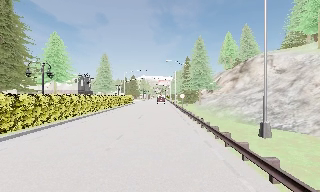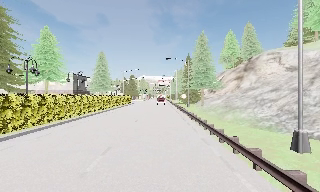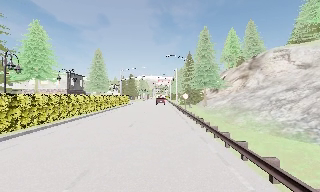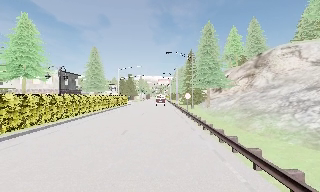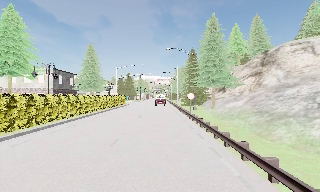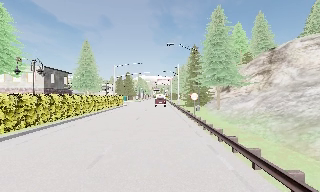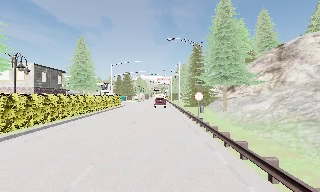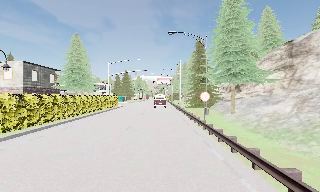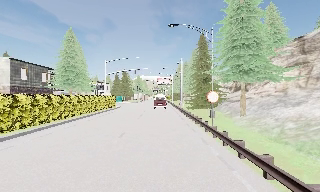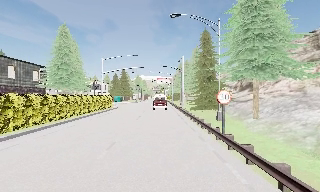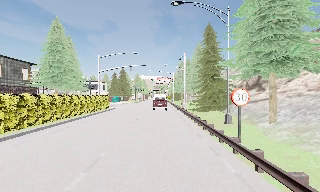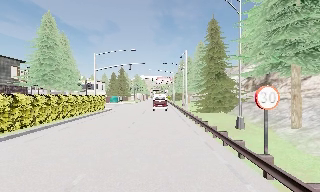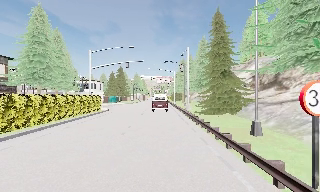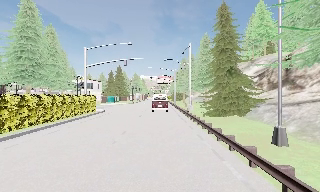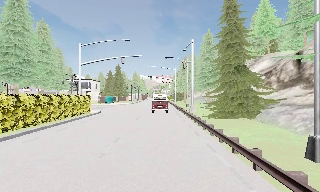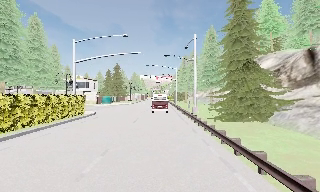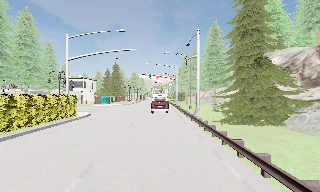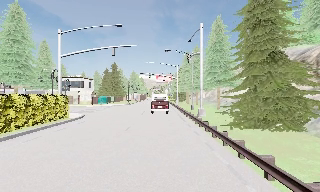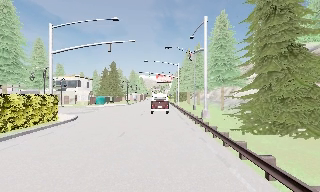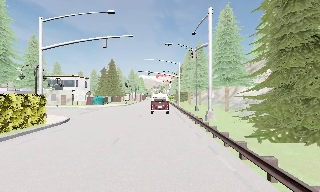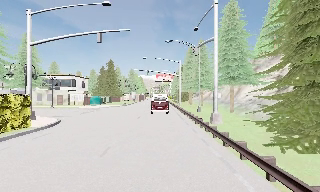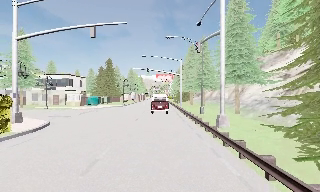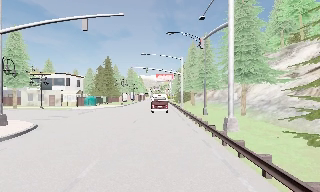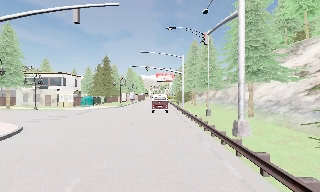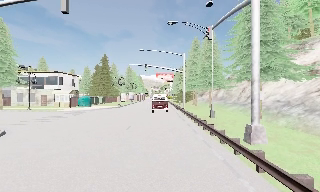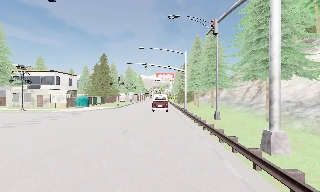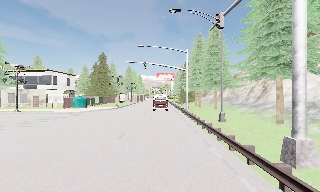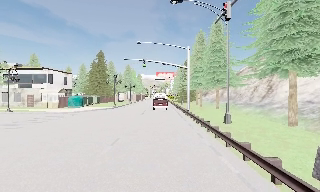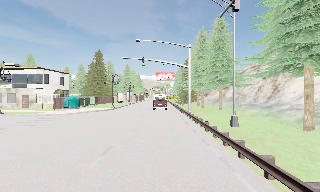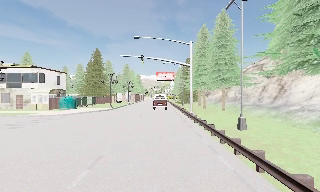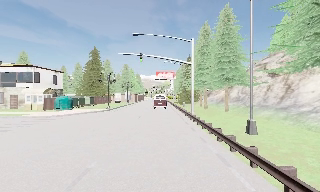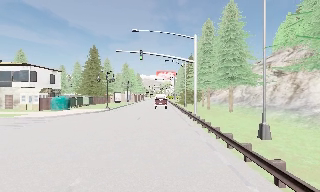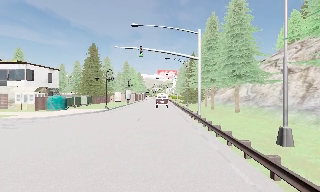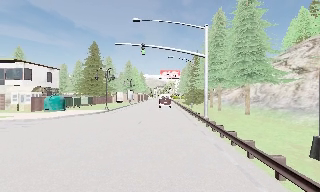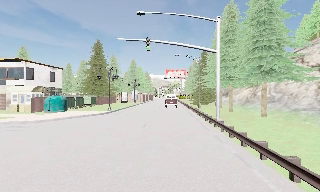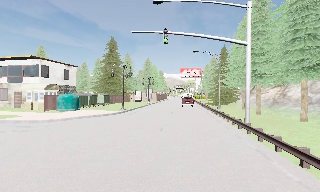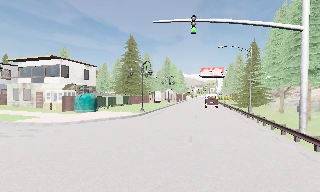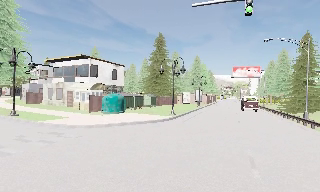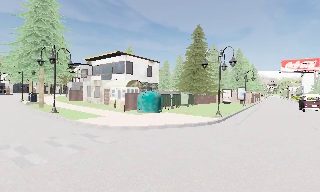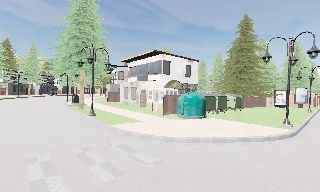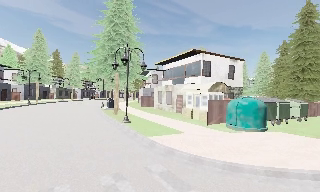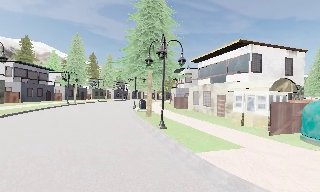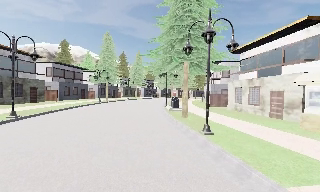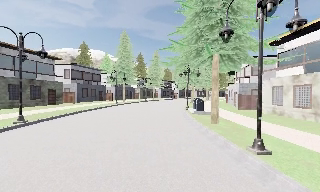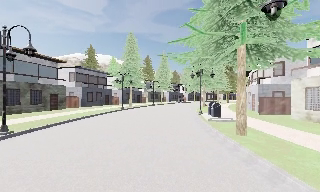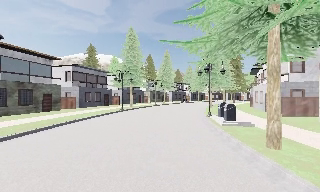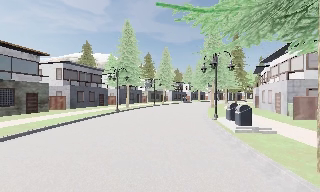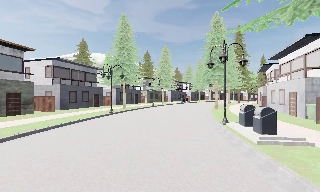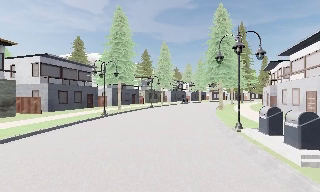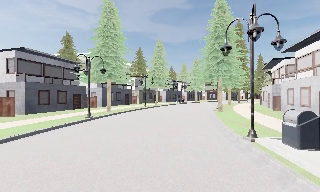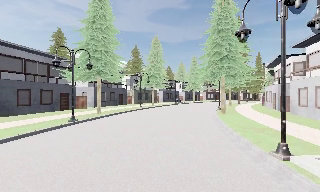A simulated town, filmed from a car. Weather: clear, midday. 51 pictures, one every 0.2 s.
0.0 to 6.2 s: The camera travels forward, about 40 m, so what stands in front looms larger. It loses speed.
6.2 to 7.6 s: The scene slides to the right, as the camera pans about 35 degrees to its left. It travels forward, about 10 m. It gains speed.
7.6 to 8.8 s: The camera pans to its left, which is counterclockwise from overhead, by about 50 degrees. It travels forward, about 10 m.
8.8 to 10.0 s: The camera travels forward, about 10 m, so what stands in front looms larger.
The film runs forward here.
